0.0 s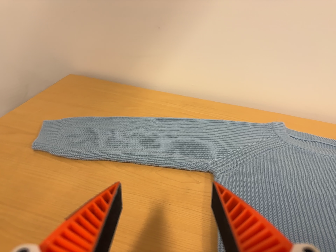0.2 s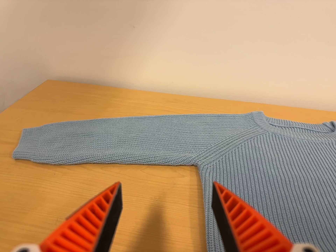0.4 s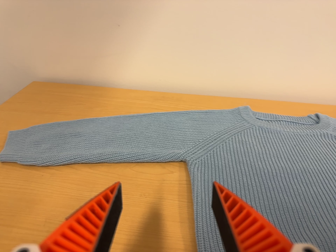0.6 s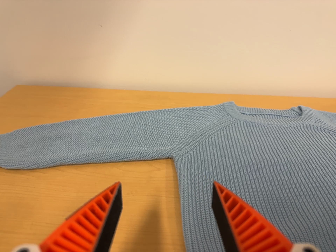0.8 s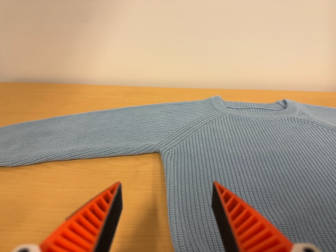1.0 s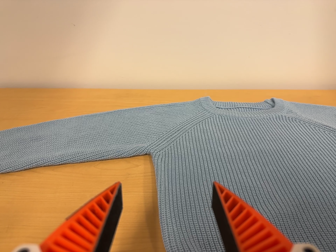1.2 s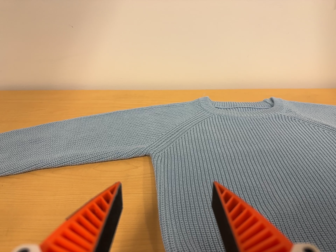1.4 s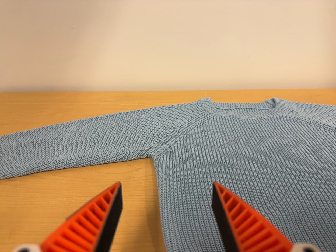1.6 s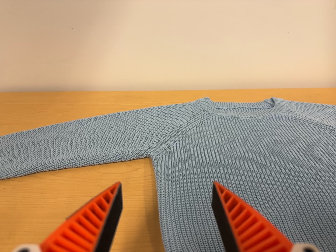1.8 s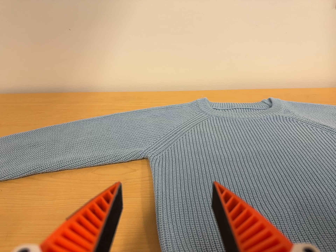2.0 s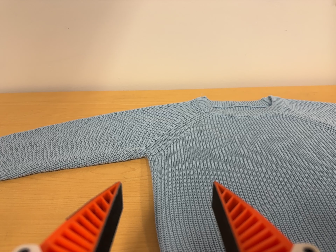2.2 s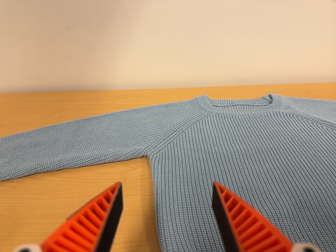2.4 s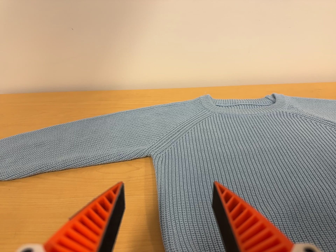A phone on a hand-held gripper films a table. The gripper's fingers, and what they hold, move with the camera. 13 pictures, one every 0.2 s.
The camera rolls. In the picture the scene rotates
counterclockwise.
0.0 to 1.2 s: The camera pans to its right by about 10 degrees. It travels to its right, about 5 cm, so close, fixed things drift to the left. It rolls about its line of sight by about 10 degrees, and the scene rotates counterclockwise.
1.2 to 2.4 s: The camera shifts only a little, or ends up much as it began.
The film runs forward here.
